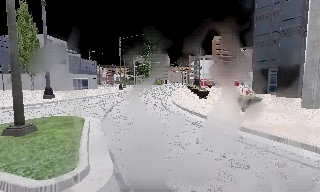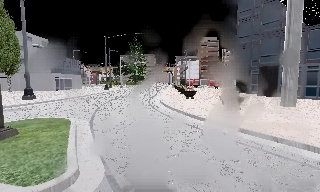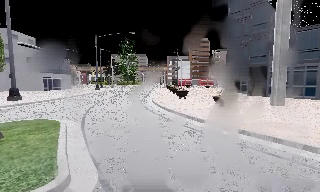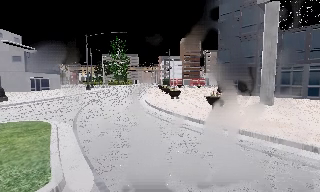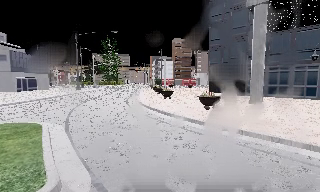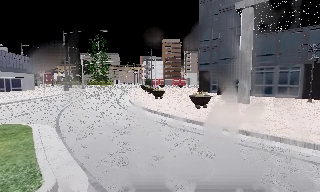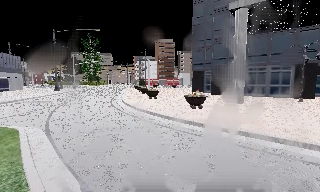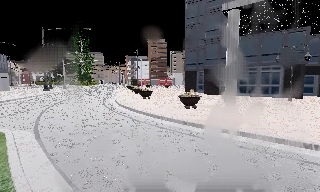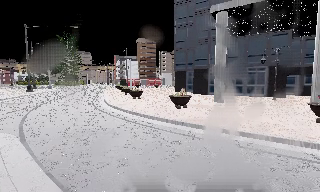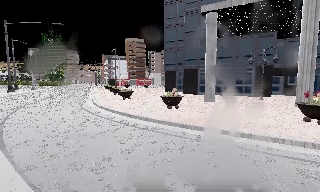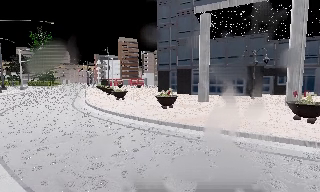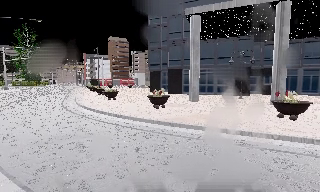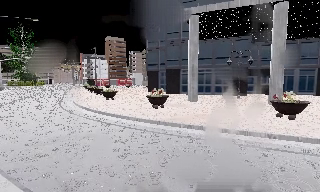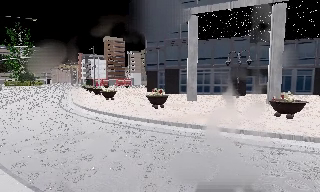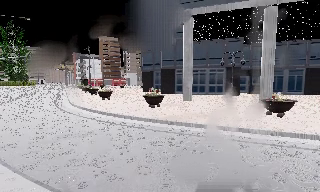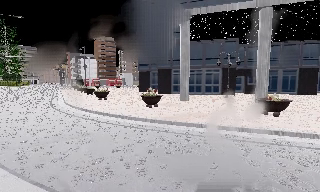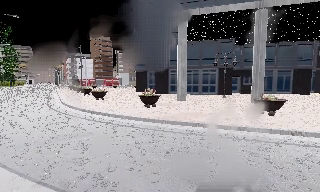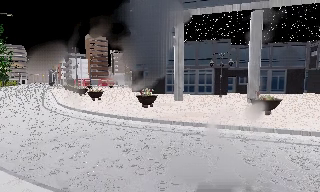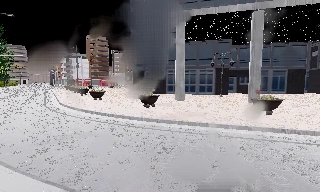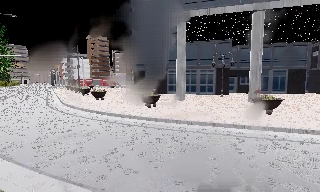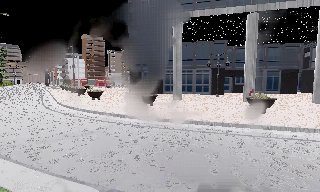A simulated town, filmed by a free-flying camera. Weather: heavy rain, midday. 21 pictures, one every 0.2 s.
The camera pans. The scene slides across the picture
to the left.
The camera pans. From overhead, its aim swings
clockwise.
0.0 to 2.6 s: The camera pans to its right, which is clockwise from overhead, by about 40 degrees. It travels to its left, about 1.5 m.
2.6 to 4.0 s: The camera travels backward and to its left, about 1 m, so what stands in front gets smaller.
The film runs forward here.
